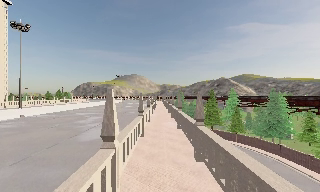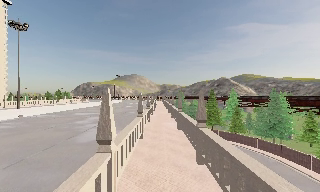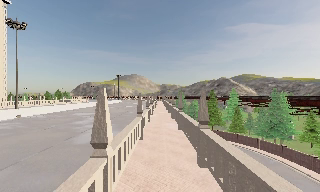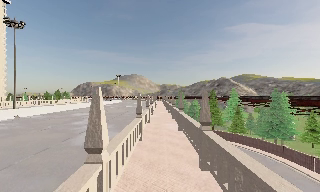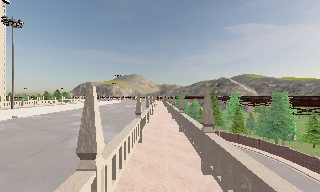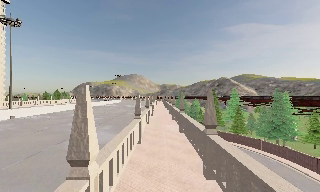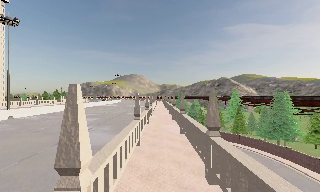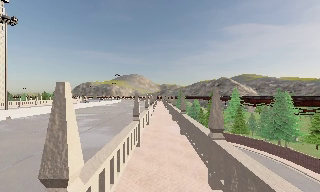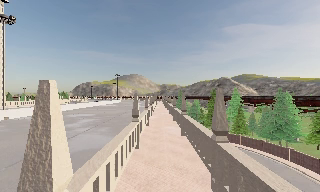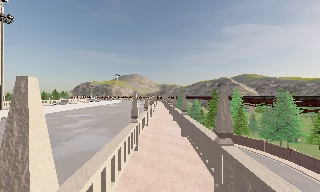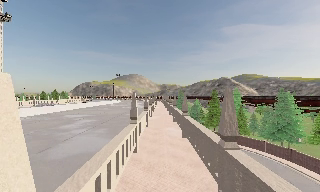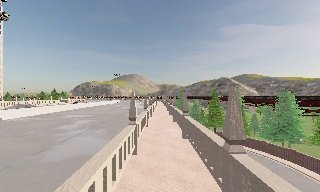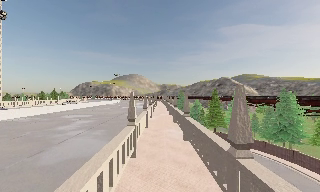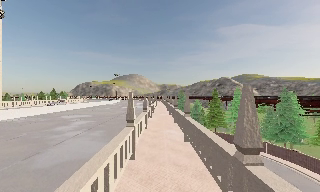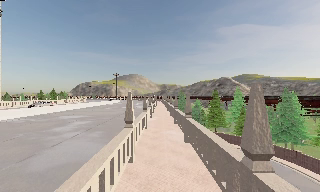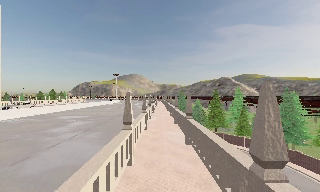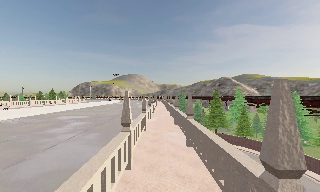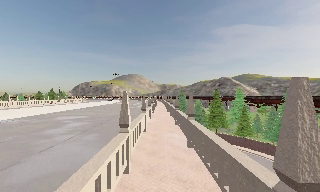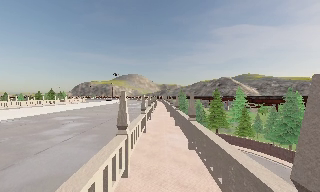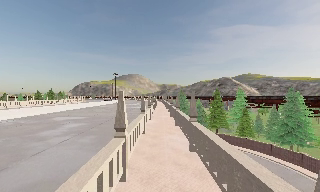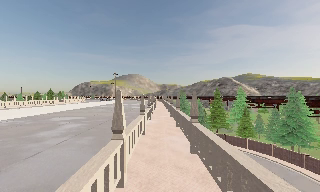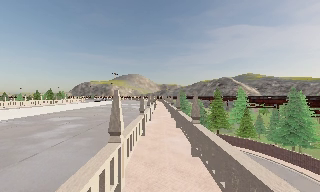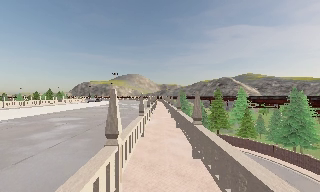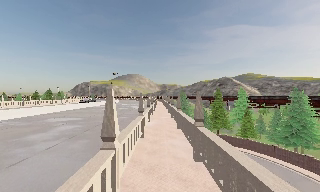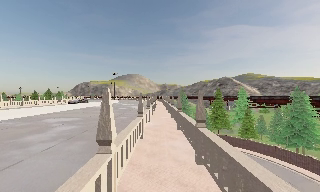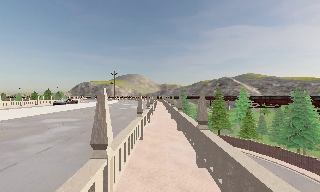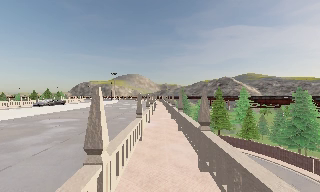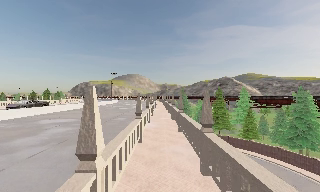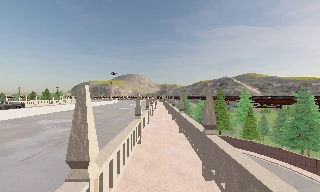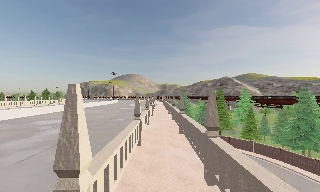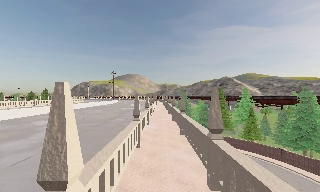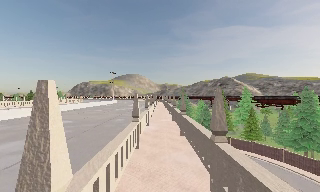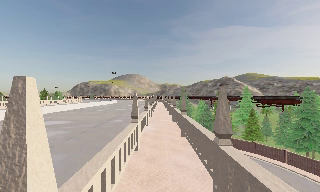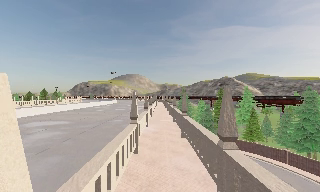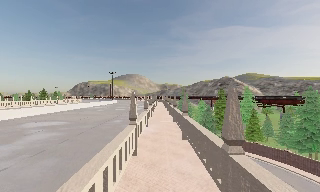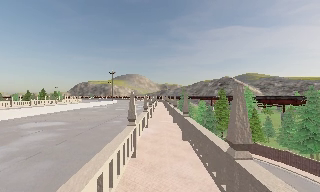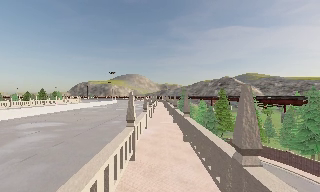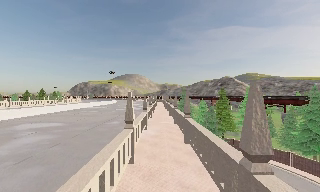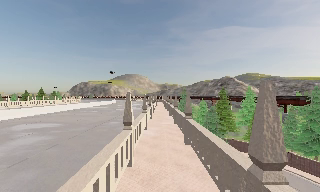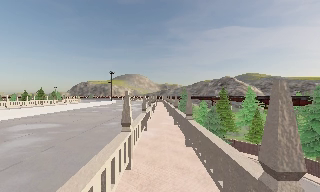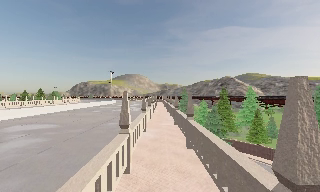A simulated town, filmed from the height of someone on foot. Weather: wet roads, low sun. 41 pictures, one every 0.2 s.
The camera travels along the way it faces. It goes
forward.
0.0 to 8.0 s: The camera travels forward, about 11 m, so what stands in front looms larger.
The film runs forward here.
